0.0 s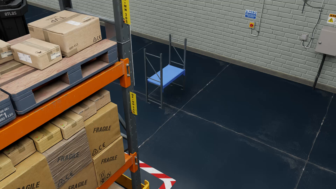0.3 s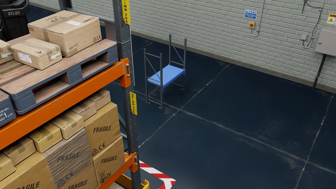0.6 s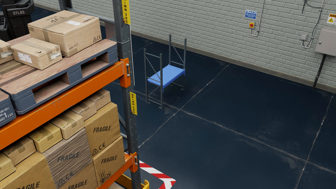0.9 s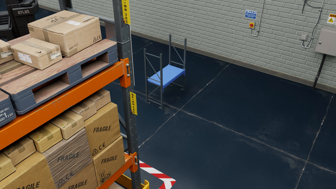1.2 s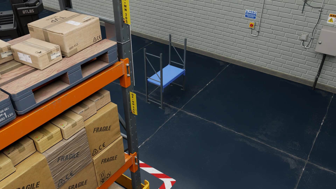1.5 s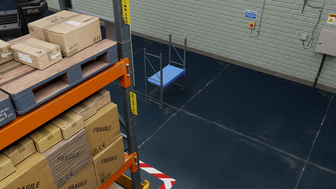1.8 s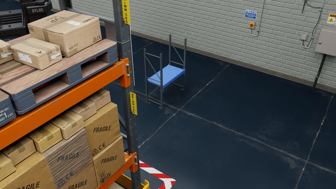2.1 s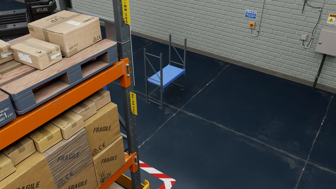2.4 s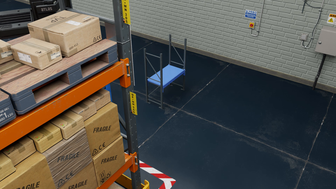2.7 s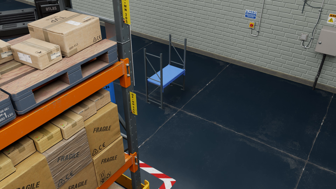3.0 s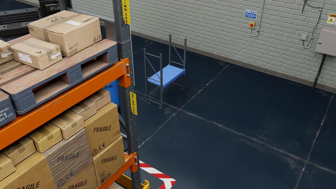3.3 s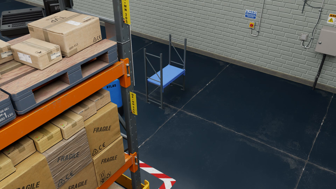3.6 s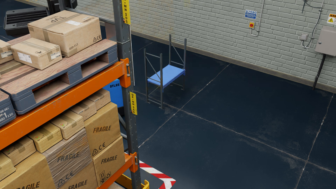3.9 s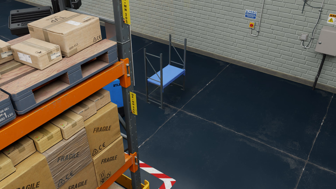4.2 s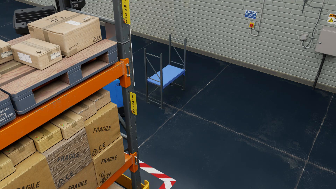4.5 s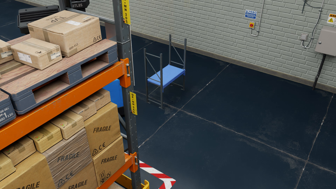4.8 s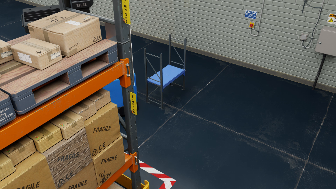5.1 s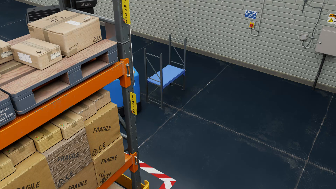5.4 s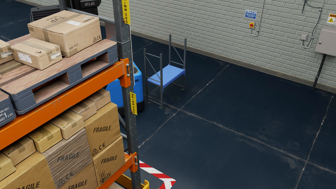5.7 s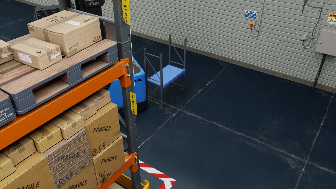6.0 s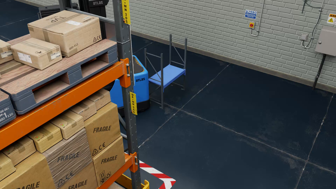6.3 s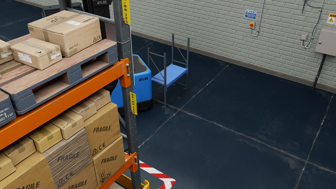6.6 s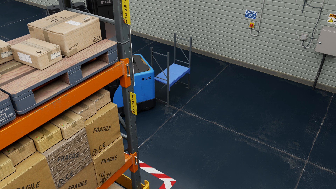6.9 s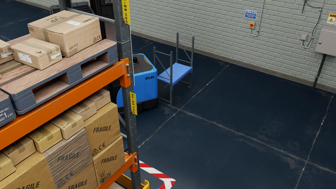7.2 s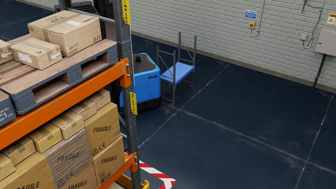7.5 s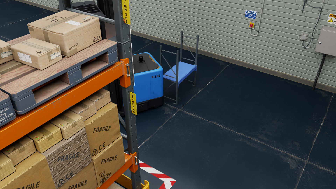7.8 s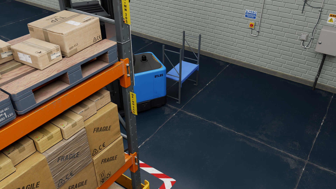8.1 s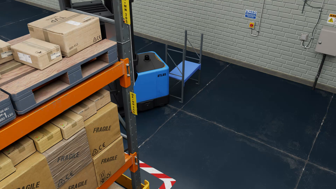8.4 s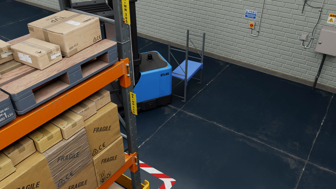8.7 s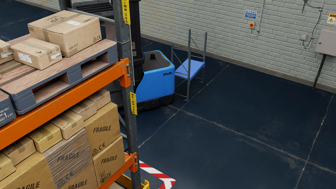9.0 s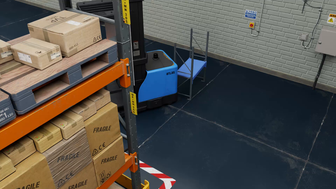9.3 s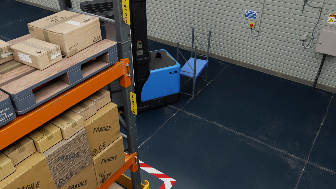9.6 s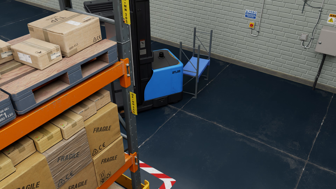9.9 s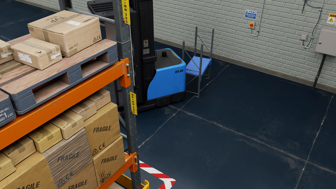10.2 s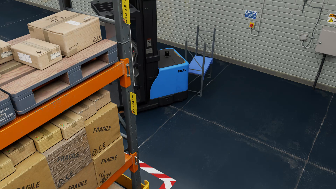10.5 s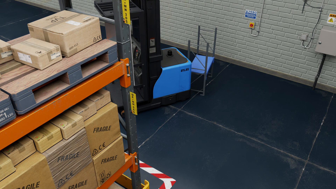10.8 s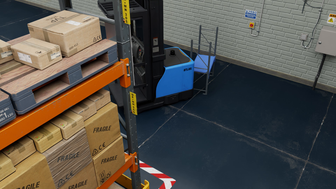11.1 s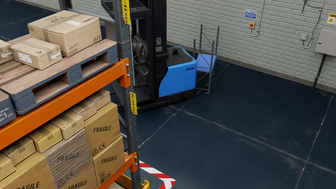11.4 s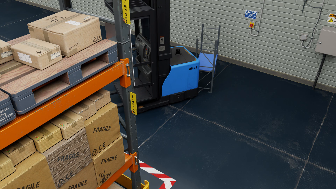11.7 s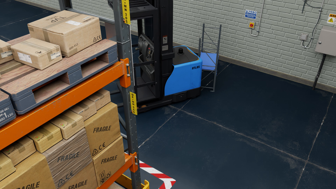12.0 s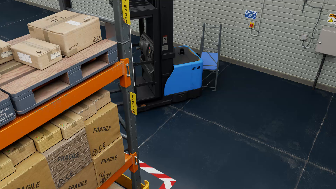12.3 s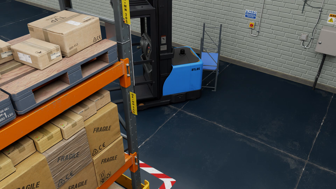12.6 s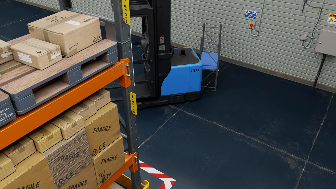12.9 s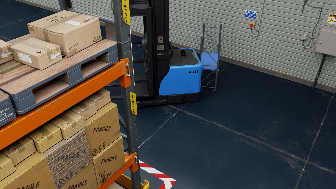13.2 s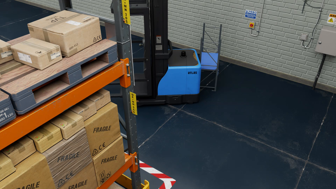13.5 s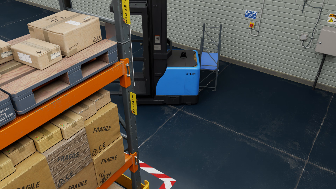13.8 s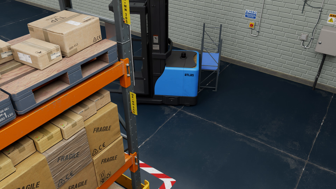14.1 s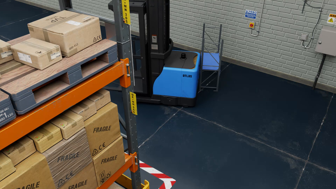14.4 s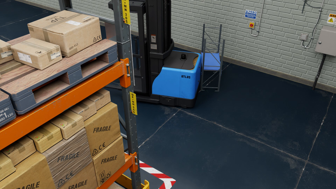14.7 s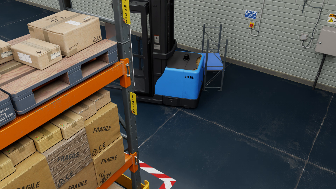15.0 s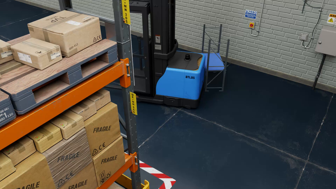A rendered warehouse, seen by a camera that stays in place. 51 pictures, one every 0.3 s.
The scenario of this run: A forklift runs into an object in its way.
